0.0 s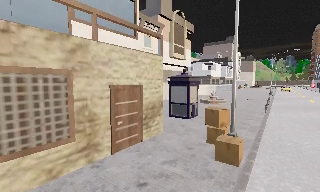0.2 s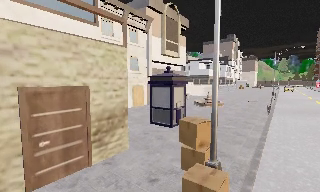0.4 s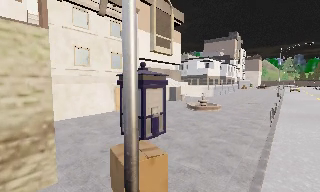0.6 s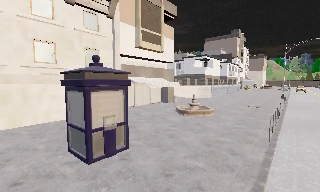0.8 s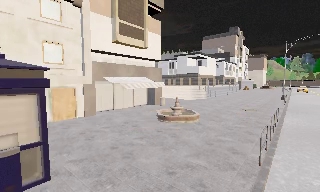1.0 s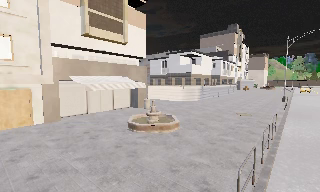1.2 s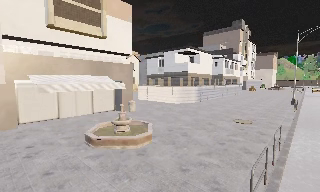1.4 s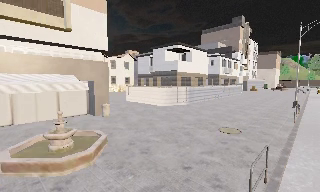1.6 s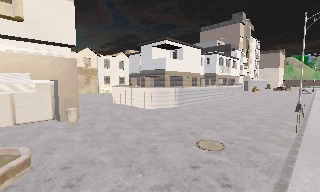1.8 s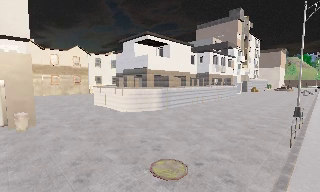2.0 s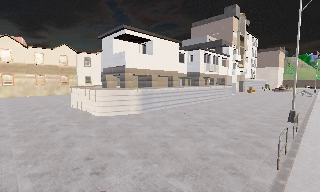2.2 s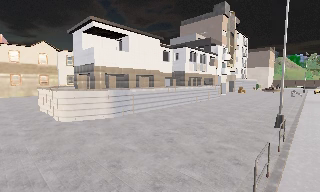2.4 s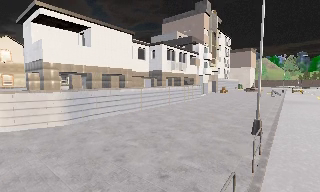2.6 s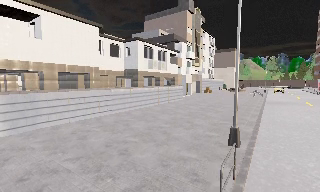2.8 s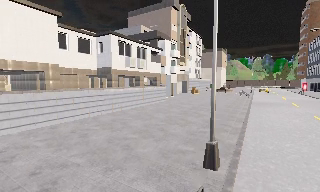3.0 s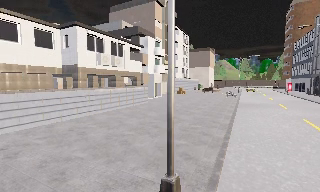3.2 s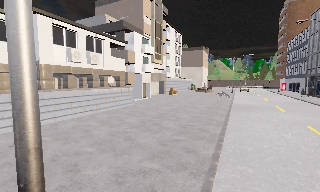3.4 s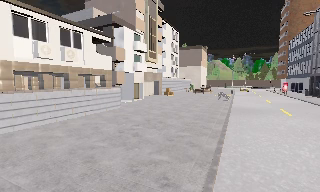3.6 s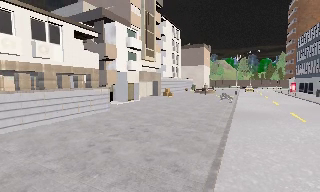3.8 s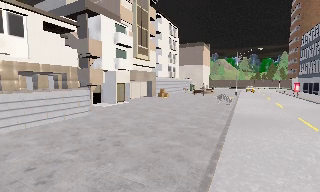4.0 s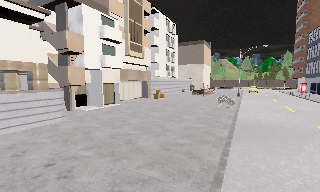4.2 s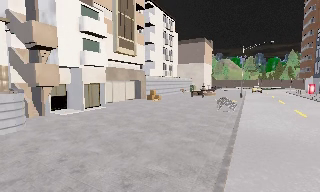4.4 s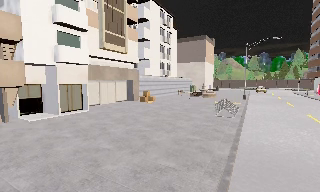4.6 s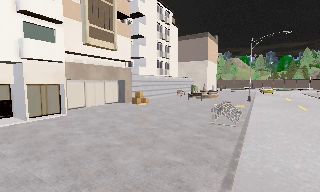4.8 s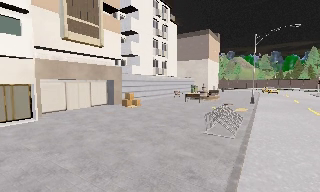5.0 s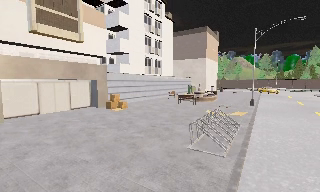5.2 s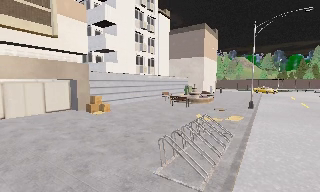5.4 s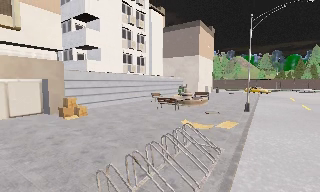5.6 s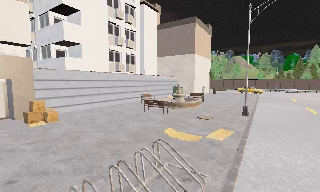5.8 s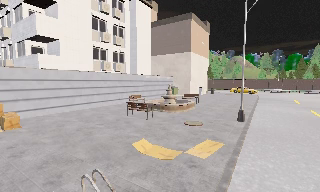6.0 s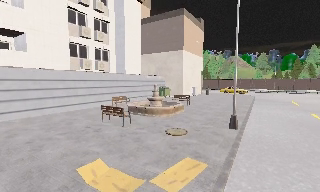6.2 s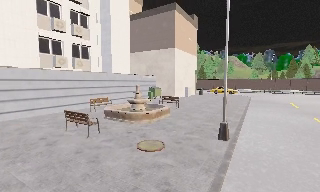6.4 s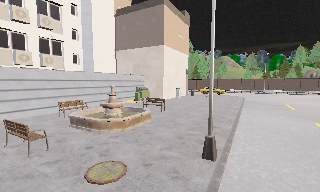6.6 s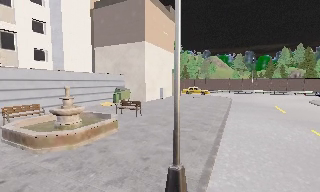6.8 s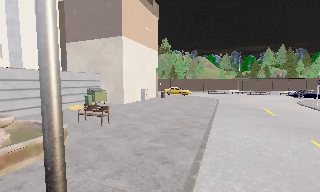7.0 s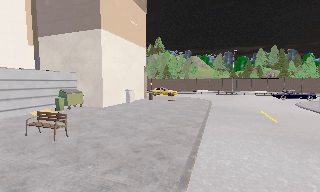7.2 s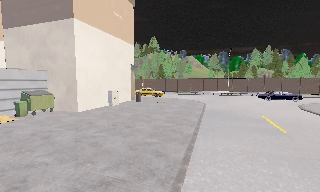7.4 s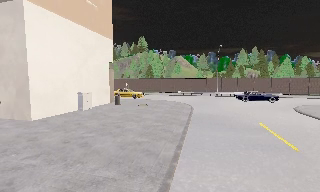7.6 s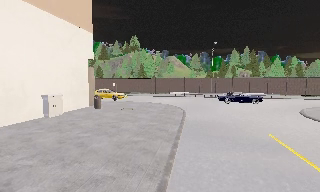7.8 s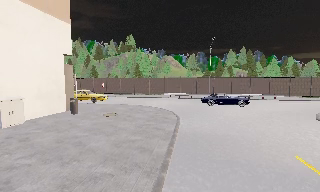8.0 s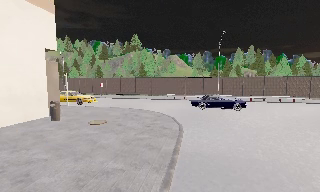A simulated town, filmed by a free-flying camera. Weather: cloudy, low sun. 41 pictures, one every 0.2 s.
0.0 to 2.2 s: The camera travels forward and to its right, about 25 m, so what stands in front looms larger.
2.2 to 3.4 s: The camera swings to its right by about 15 degrees, and the scene slides to the left. It travels forward and to its right, about 12 m, so what stands in front looms larger.
3.4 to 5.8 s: The camera travels forward and to its right, about 25 m, so what stands in front looms larger.
5.8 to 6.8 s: The camera swings to its right by about 10 degrees, and the scene slides to the left. It travels forward and to its right, about 10 m, so what stands in front looms larger.
6.8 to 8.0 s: The camera travels forward, about 14 m, so what stands in front looms larger.
The film runs backward here.
